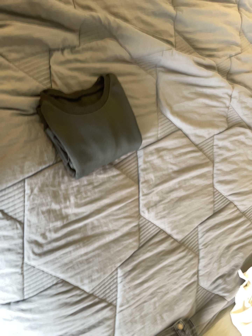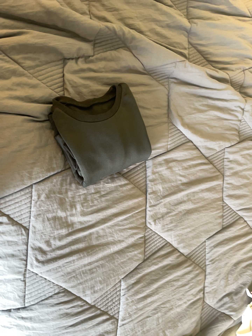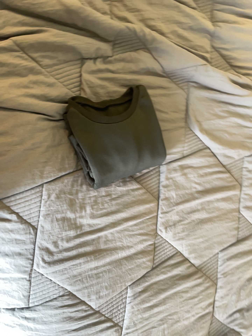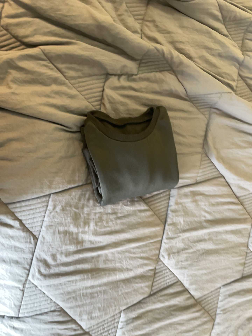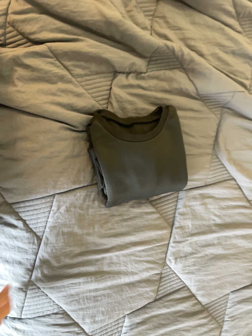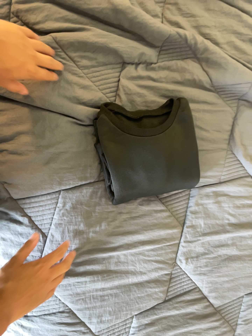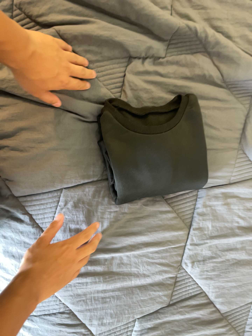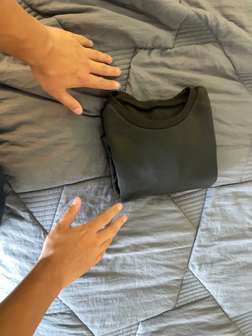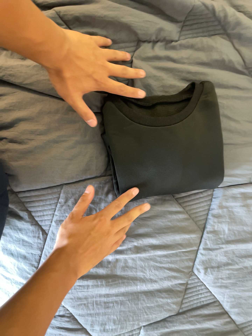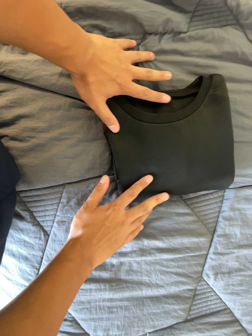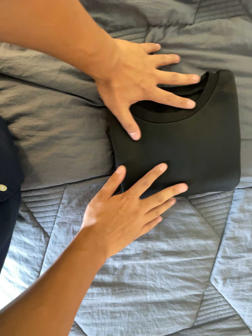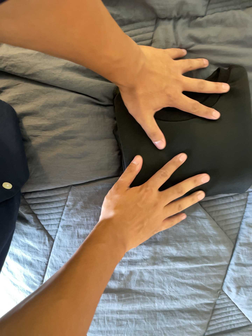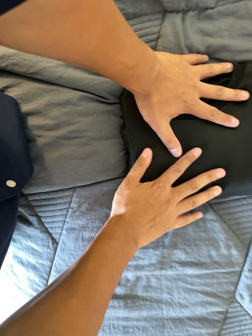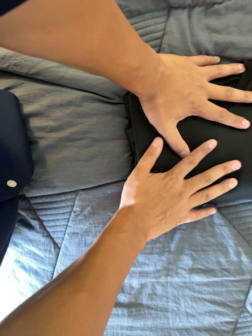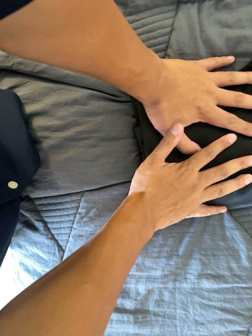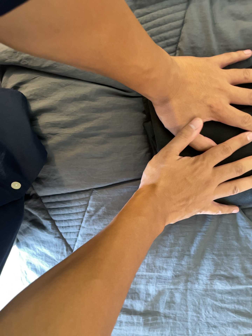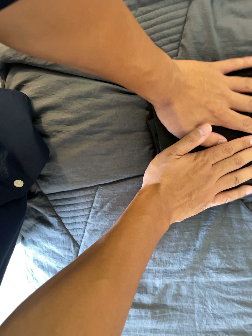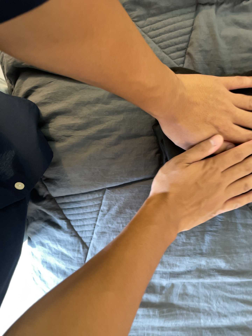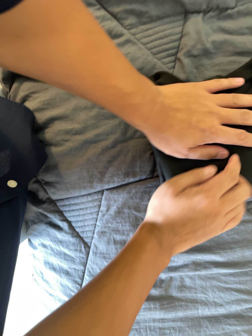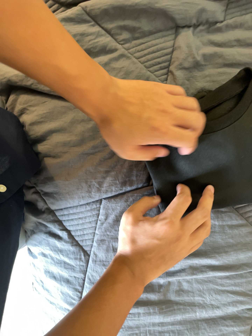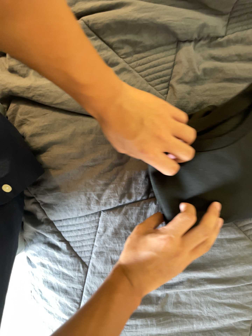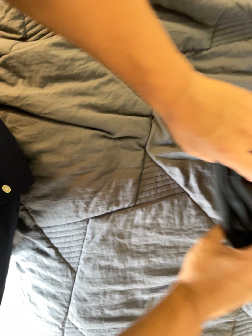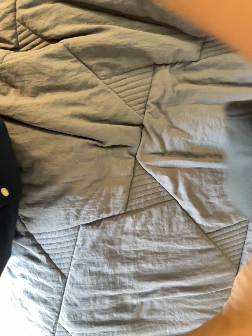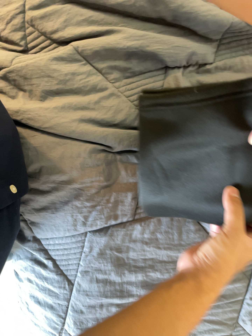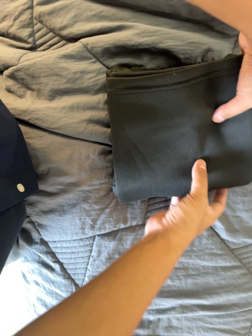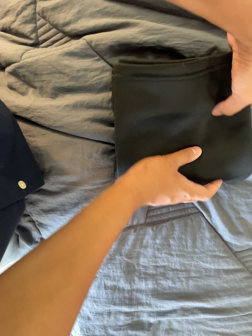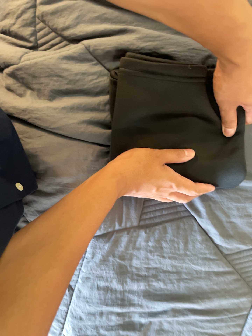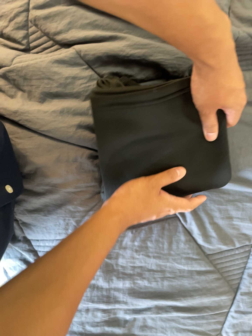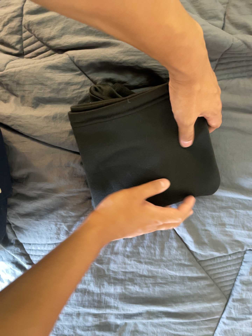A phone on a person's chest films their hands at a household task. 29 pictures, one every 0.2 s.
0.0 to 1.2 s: The camera swings to its left by about 15 degrees, and the scene slides to the right. It travels forward, about 12 cm, so what stands in front looms larger. It rolls about its line of sight by about 15 degrees, and the scene rotates clockwise.
1.2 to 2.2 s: The camera pans to its left by about 15 degrees. It travels forward and to its right, about 14 cm, so what stands in front looms larger.
2.2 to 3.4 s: The camera shifts only a little, or ends up much as it began.
3.4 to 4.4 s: The camera travels toward the top of its view and backward, about 9 cm, so close, fixed things drift downward.
4.4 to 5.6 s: The camera shifts only a little, or ends up much as it began.
The film runs backward here.
